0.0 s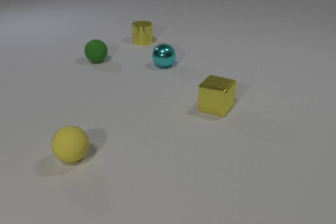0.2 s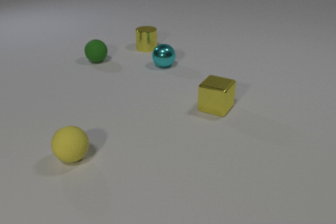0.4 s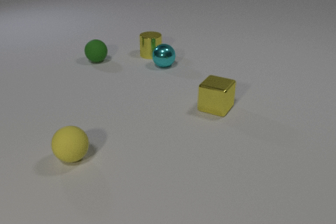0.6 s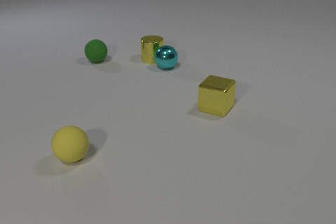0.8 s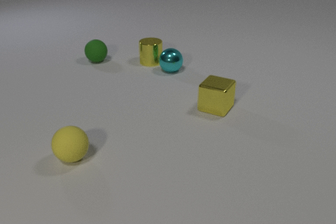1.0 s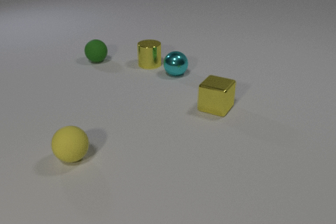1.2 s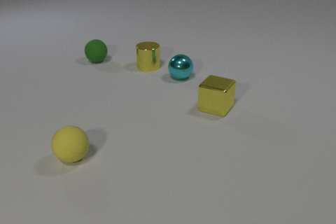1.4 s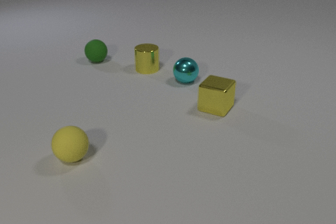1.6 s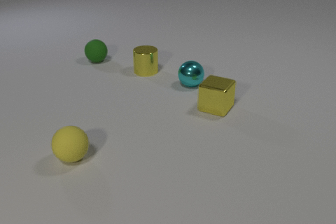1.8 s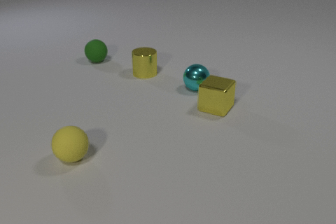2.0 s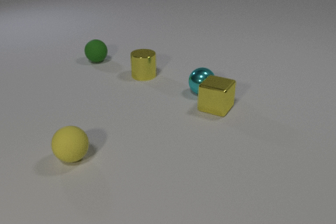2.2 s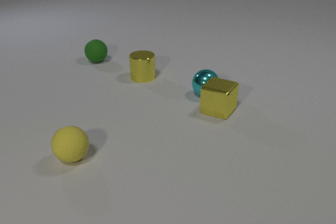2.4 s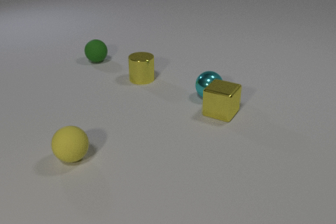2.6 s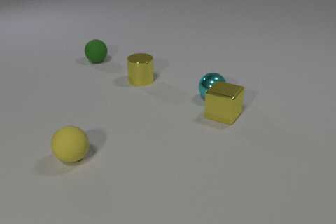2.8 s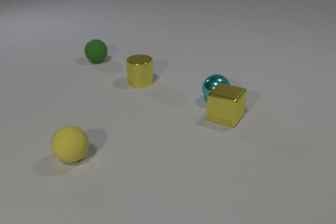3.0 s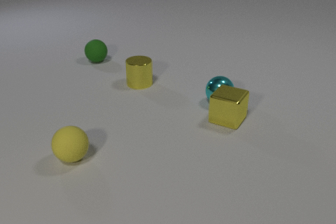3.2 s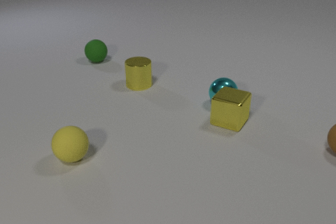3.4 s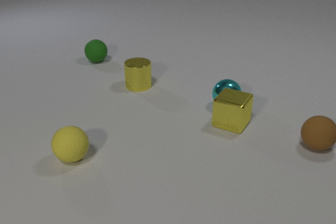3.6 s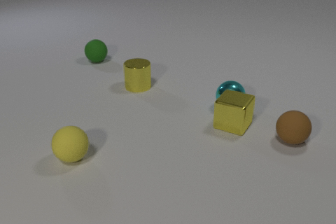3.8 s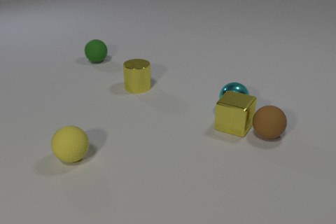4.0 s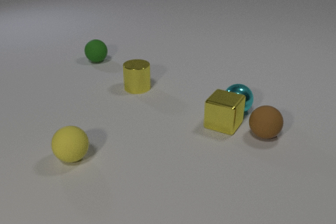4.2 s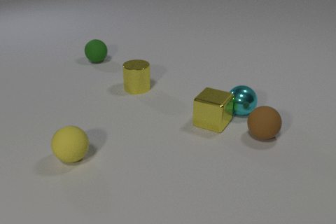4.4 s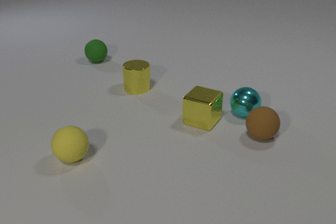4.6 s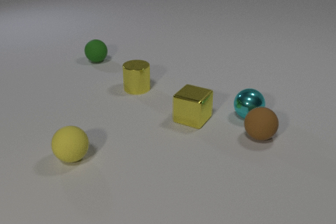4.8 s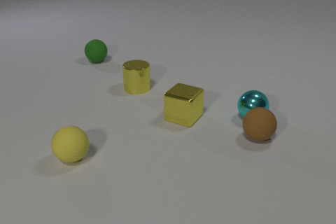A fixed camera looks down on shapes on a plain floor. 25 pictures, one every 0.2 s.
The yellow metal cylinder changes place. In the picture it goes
toward the camera.
0.0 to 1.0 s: The yellow metal cylinder slides toward the camera. The cyan metal sphere rolls toward the camera and to the right. The yellow metal cylinder and the cyan metal sphere collide.
1.0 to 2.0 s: The yellow metal cylinder slides toward the camera. The cyan metal sphere rolls toward the camera and to the right. The cyan metal sphere and the yellow metal cube collide.
2.0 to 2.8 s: The yellow metal cylinder slides toward the camera. The cyan metal sphere rolls toward the camera and to the right. The yellow metal cube slides toward the camera and to the right.
2.8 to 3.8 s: The yellow metal cylinder slides toward the camera. The cyan metal sphere rolls to the right and toward the camera. The yellow metal cube slides toward the camera and to the right. The brown rubber sphere comes in at the right edge, rolls to the left.
3.8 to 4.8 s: The cyan metal sphere rolls to the right and toward the camera. The yellow metal cube slides to the left. The brown rubber sphere rolls to the left. The yellow metal cube and the brown rubber sphere collide.
How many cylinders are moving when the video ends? 0.
What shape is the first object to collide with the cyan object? cylinder.
Are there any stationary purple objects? no.
